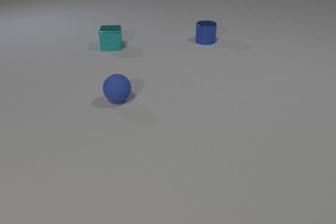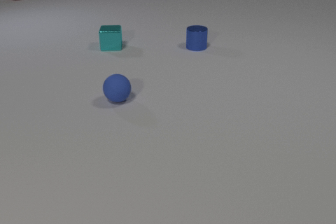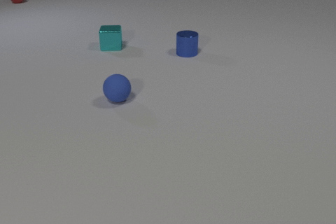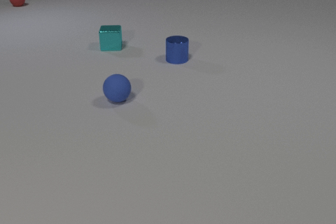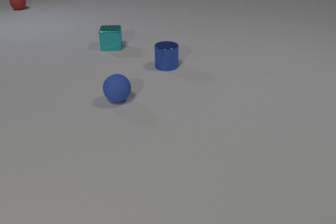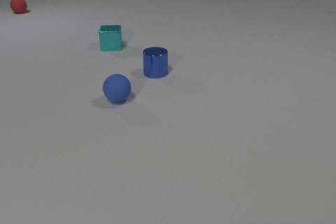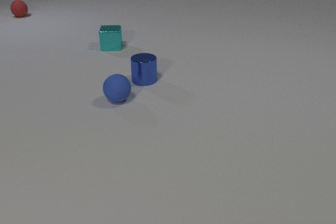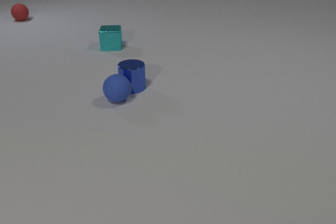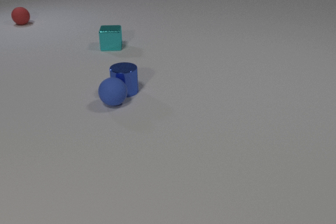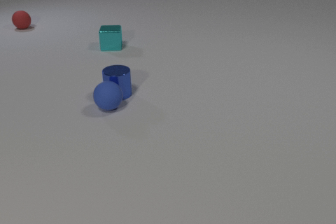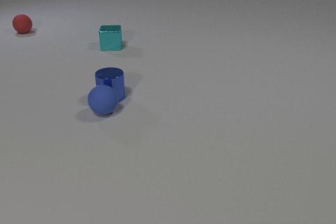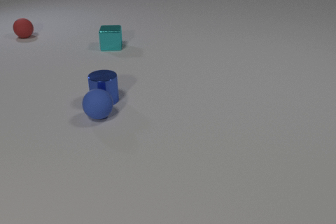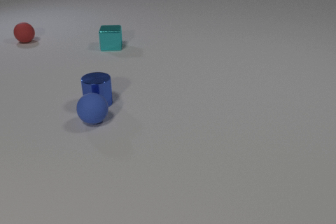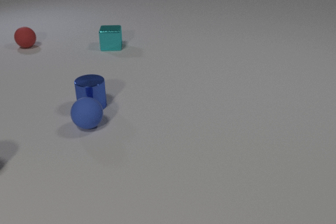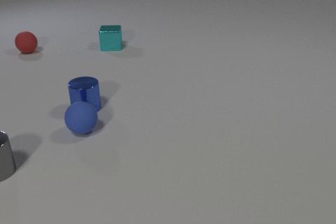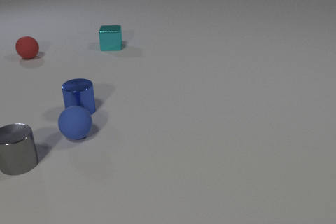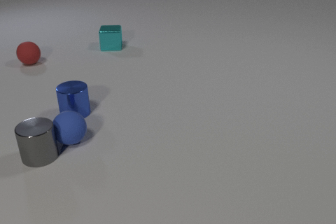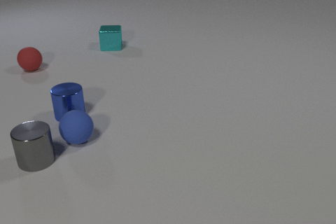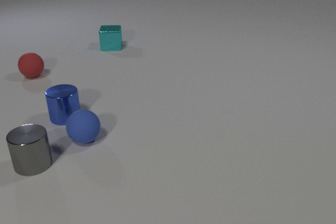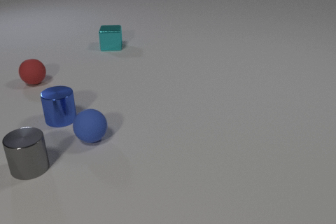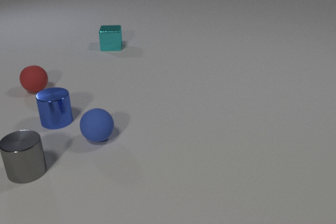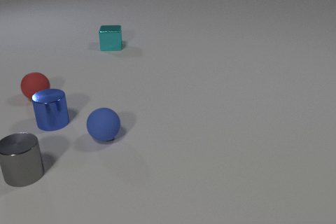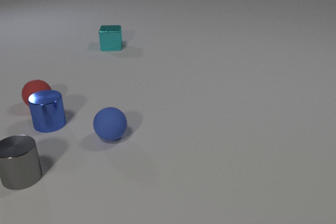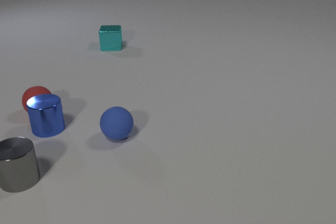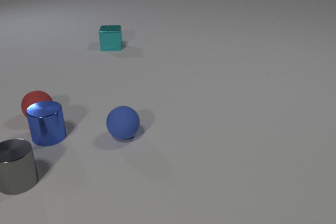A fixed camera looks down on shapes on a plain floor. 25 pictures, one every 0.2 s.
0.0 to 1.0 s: The blue metal cylinder slides toward the camera and to the left. The red rubber sphere comes in at the top edge, rolls toward the camera.
1.0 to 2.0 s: The blue metal cylinder slides toward the camera and to the left. The blue rubber sphere rolls toward the camera and to the left. The red rubber sphere rolls toward the camera. The blue metal cylinder and the blue rubber sphere collide.
2.0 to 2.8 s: The blue metal cylinder slides to the left and toward the camera. The blue rubber sphere rolls toward the camera and to the left. The red rubber sphere rolls toward the camera. The gray metal cylinder comes in at the left edge, slides to the right.
2.8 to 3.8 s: The blue metal cylinder slides to the left and toward the camera. The blue rubber sphere rolls toward the camera and to the right. The red rubber sphere rolls toward the camera. The gray metal cylinder slides to the right. The blue rubber sphere and the gray metal cylinder collide.
3.8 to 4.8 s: The blue metal cylinder slides toward the camera and to the left. The blue rubber sphere rolls to the right. The red rubber sphere rolls toward the camera. The gray metal cylinder slides toward the camera and to the left. The blue metal cylinder and the red rubber sphere collide.
What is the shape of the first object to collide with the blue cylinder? sphere.
What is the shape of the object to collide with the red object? cylinder.
Are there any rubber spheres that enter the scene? yes.
